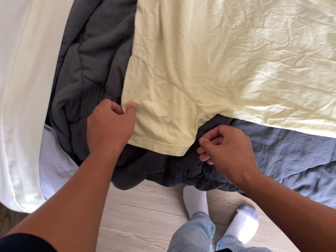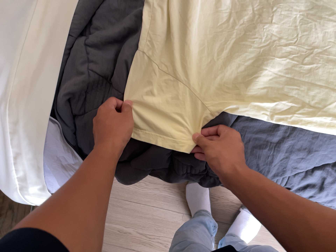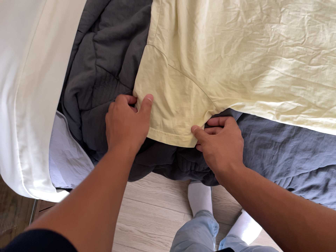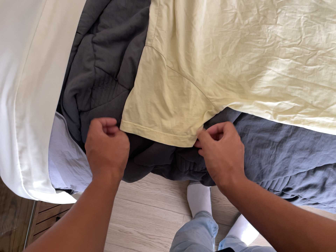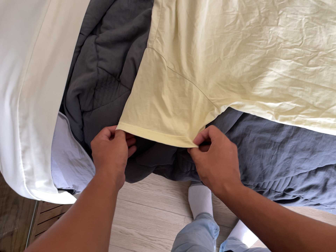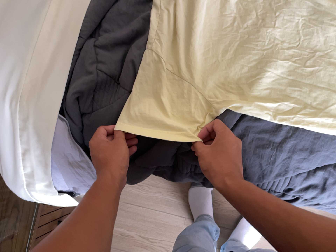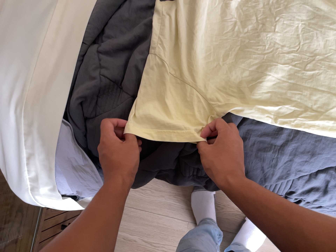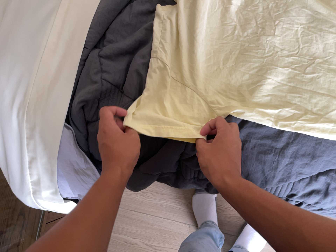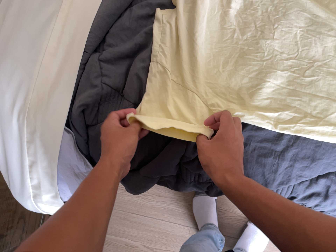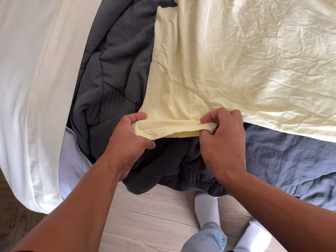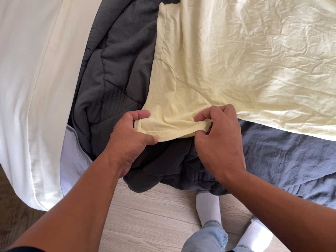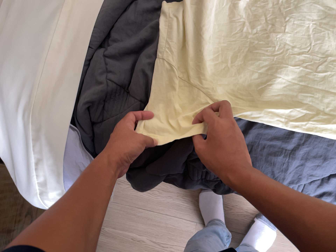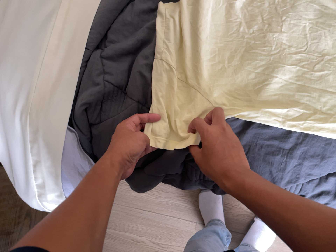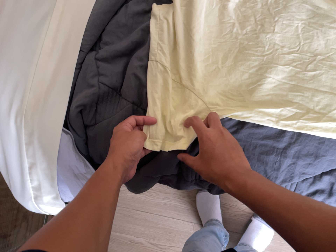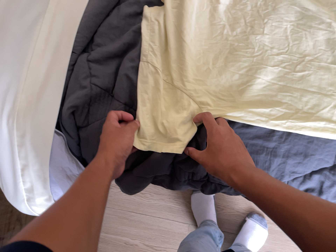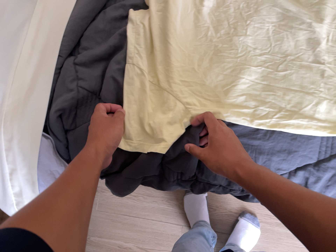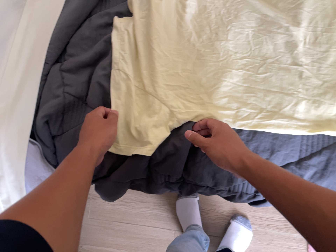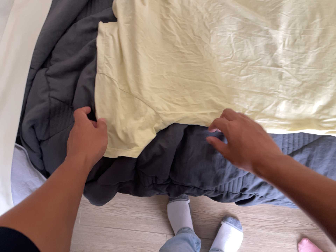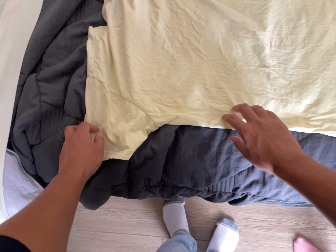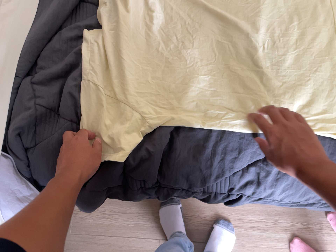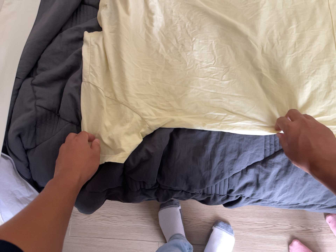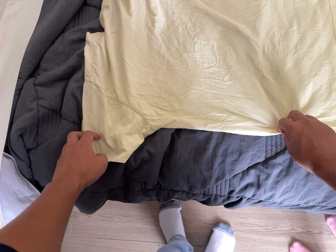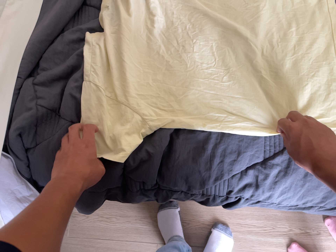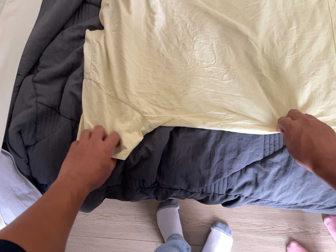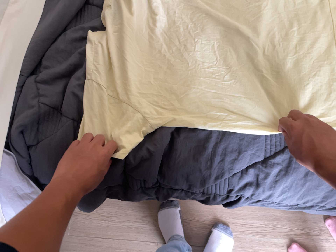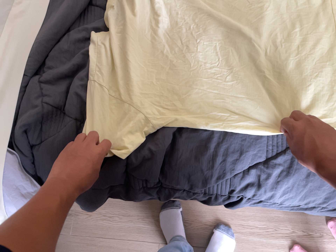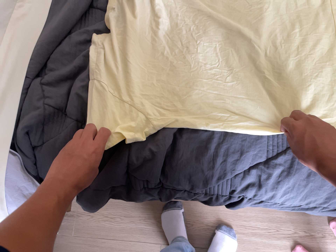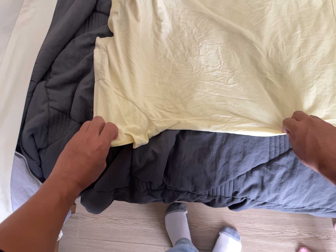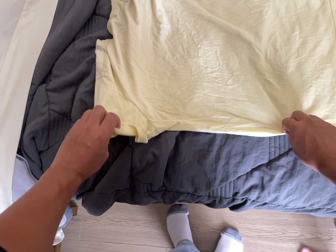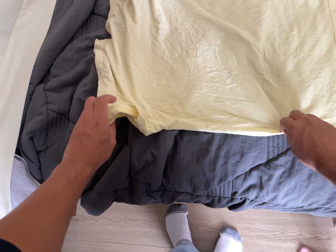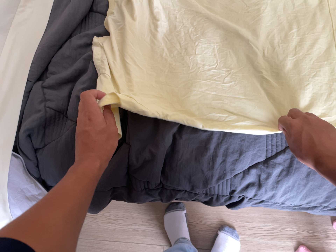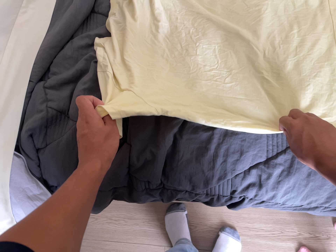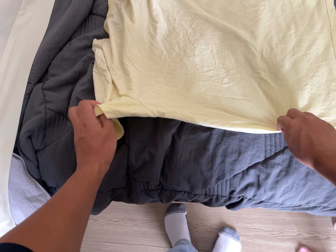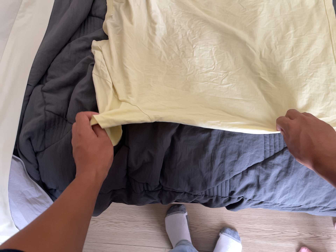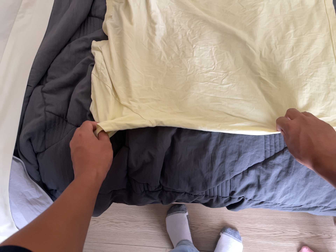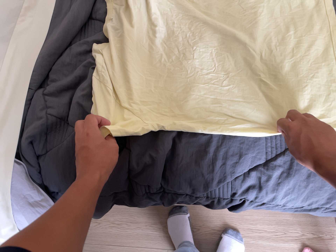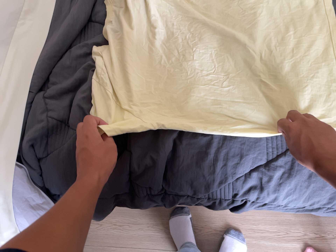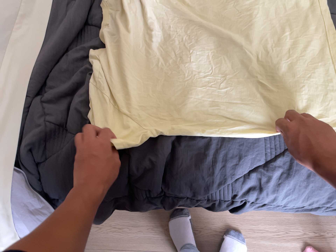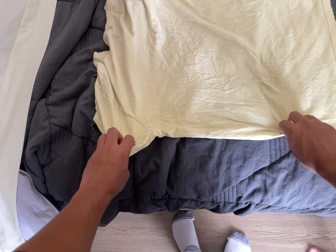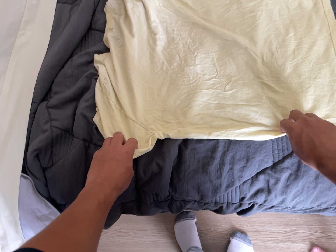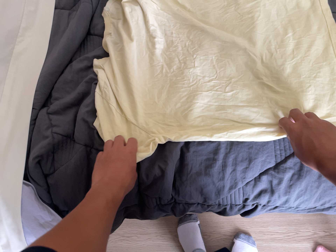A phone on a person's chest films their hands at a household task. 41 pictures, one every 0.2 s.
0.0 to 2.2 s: The camera shifts only a little, or ends up much as it began.
2.2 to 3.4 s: The camera travels to its right, about 8 cm, so close, fixed things drift to the left.
3.4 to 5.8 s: The camera shifts only a little, or ends up much as it began.
5.8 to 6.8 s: The camera keeps its place and its aim.
6.8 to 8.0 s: The camera shifts only a little, or ends up much as it began.
The film runs backward here.
